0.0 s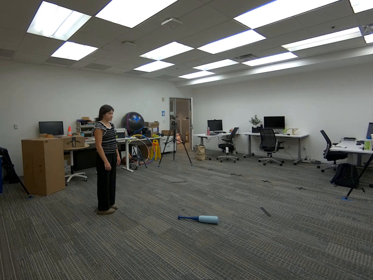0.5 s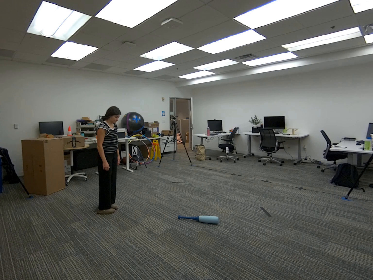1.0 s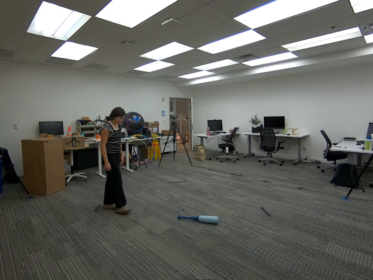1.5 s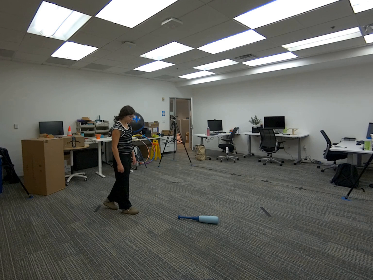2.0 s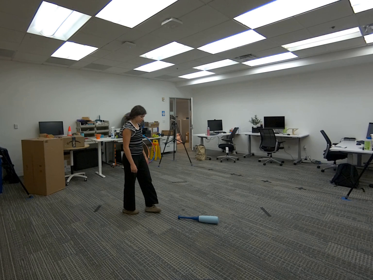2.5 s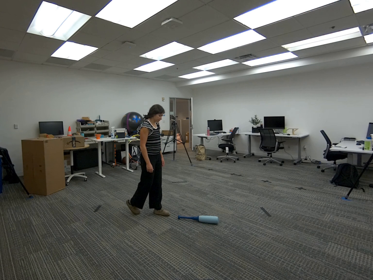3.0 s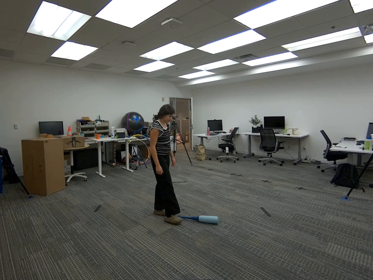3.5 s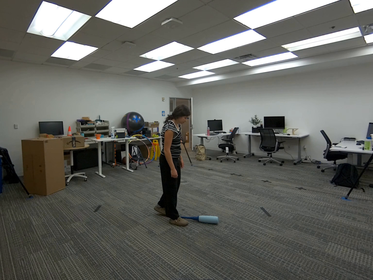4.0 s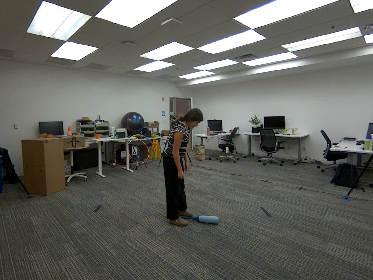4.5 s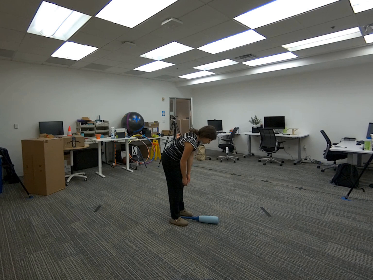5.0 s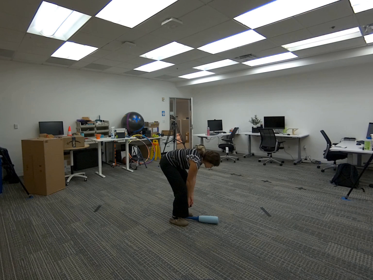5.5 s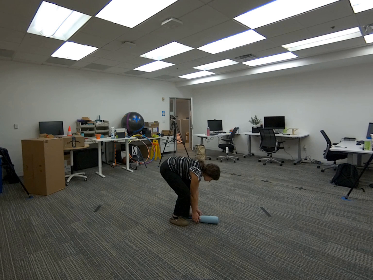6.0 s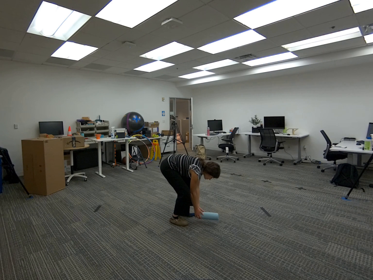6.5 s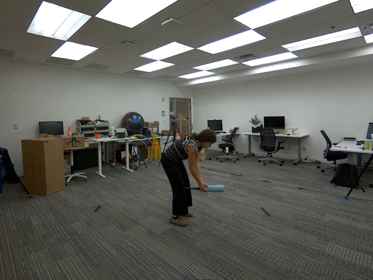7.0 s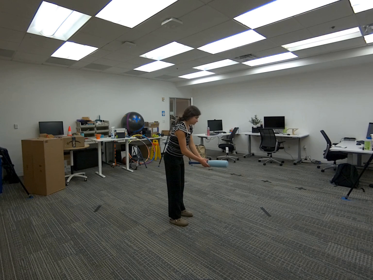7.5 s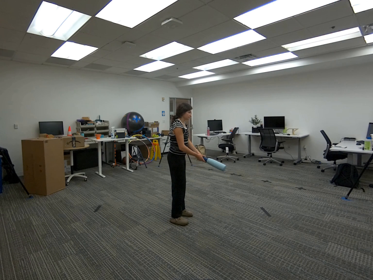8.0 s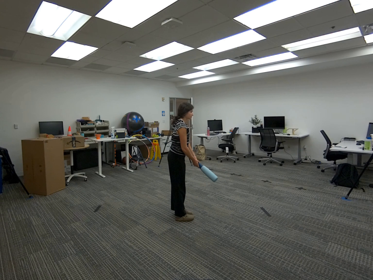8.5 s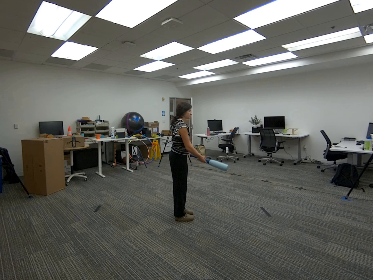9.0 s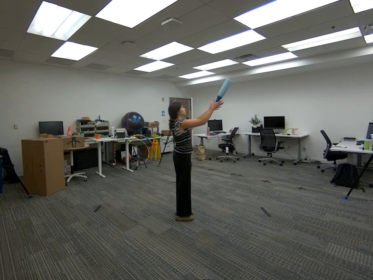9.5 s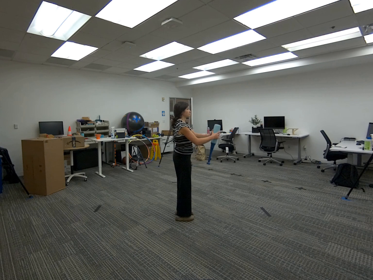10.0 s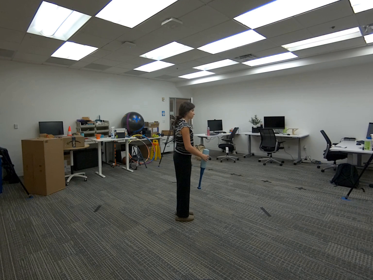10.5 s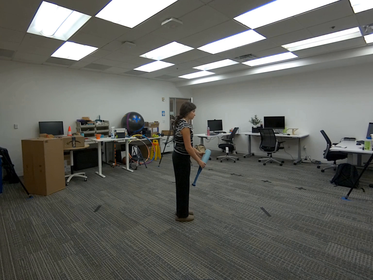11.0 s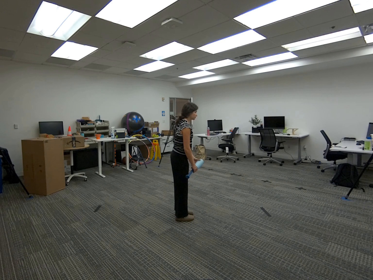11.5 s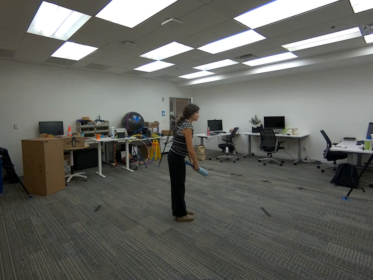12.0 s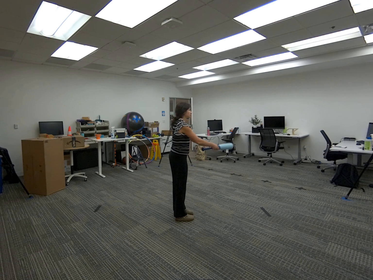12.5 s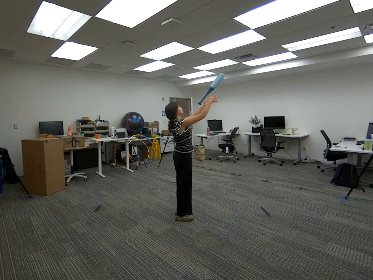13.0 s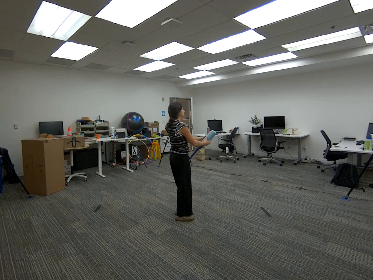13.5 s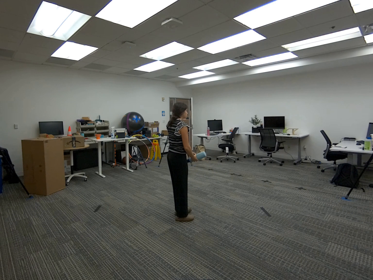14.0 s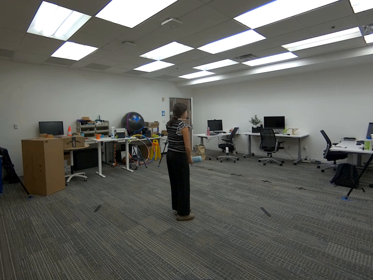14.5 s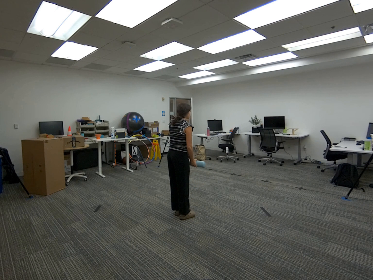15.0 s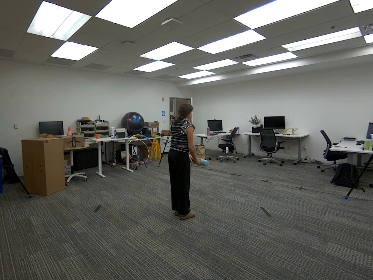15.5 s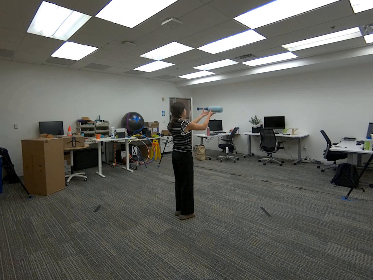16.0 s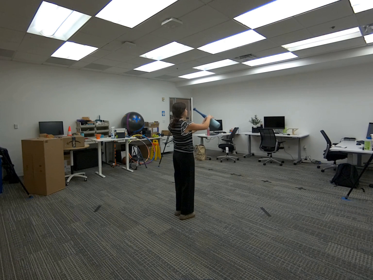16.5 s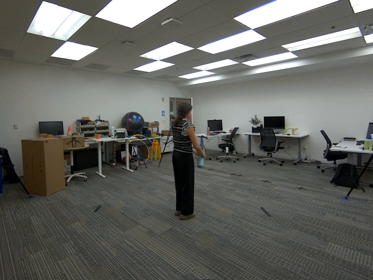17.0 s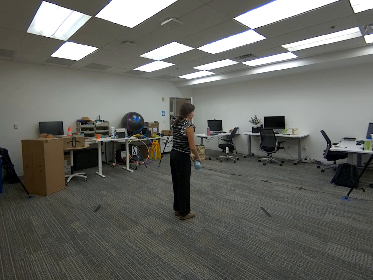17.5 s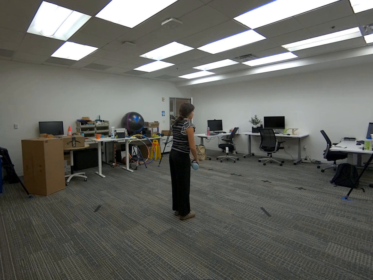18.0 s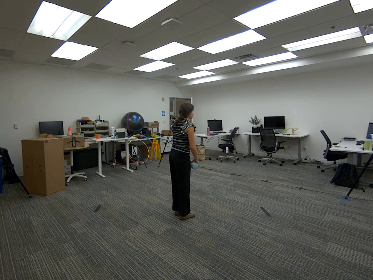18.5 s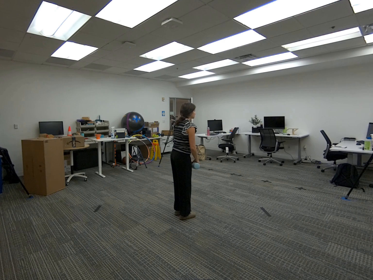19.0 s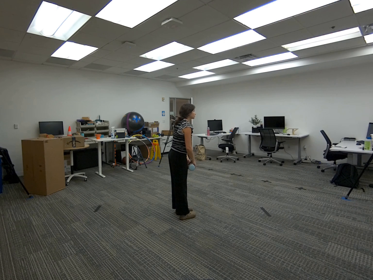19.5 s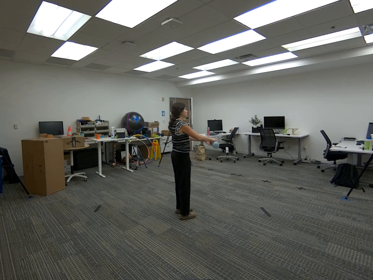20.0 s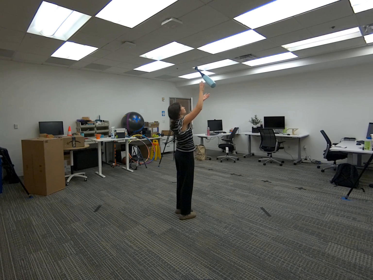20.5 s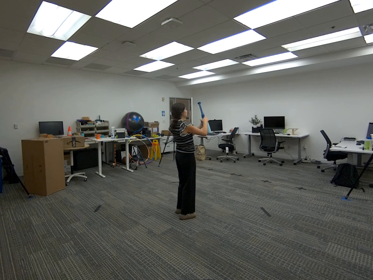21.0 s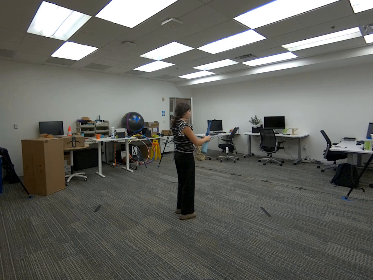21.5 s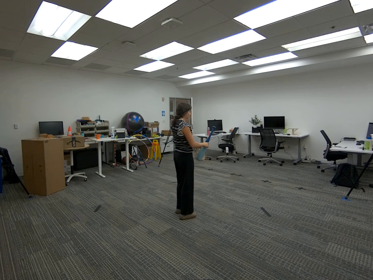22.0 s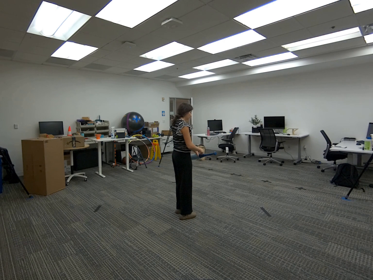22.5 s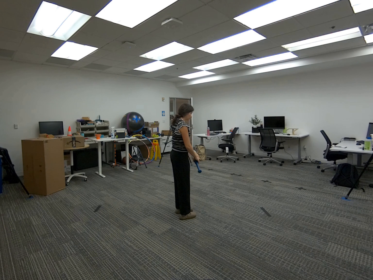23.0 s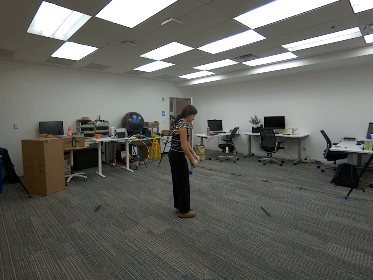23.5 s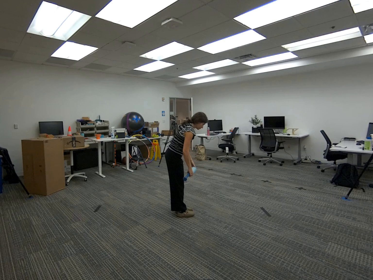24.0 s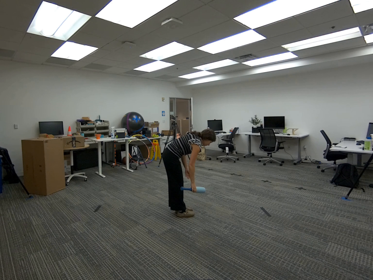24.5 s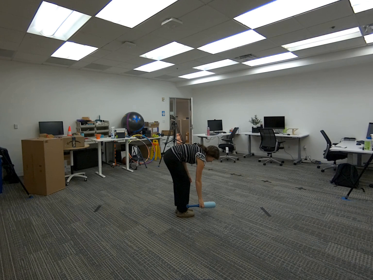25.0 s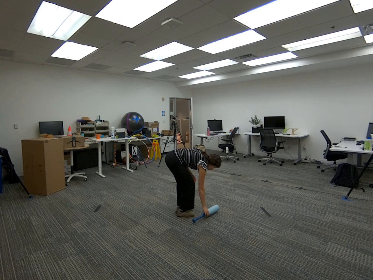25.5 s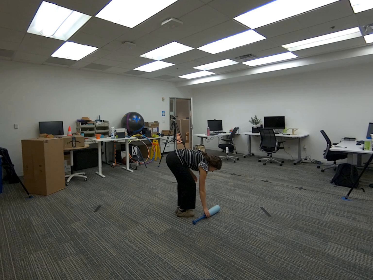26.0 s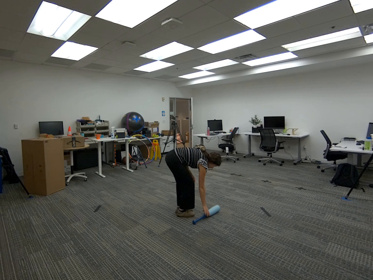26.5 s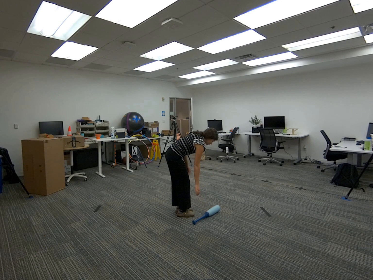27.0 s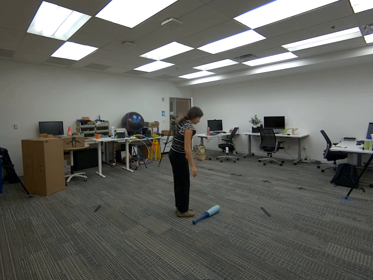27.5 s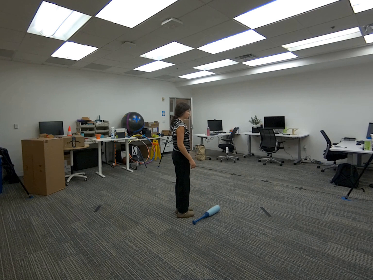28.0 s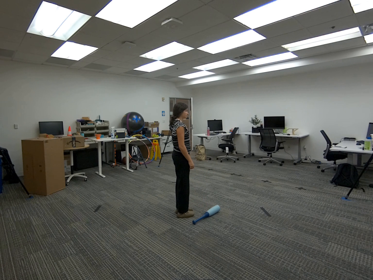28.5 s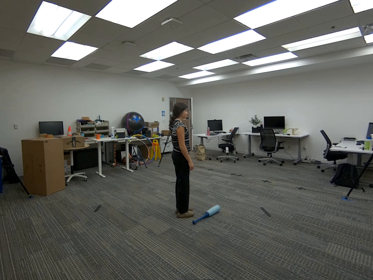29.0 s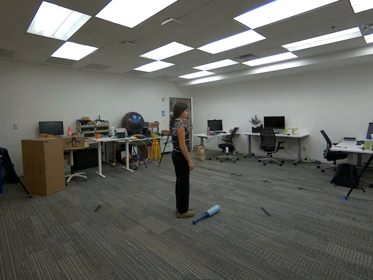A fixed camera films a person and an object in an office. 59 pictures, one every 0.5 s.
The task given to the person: Walk over to the baseball bat on the floor and pick up the bat using two hands and throw the bat up in the air using both hands. Catch the bat with both hands. Attempt 3 more times before placing on the floor.
